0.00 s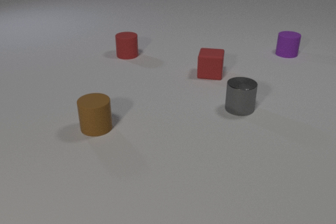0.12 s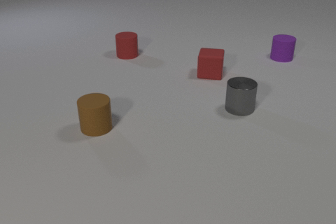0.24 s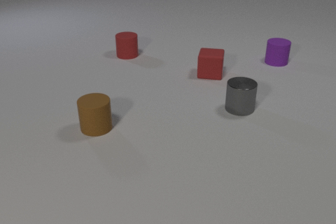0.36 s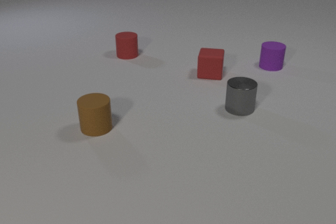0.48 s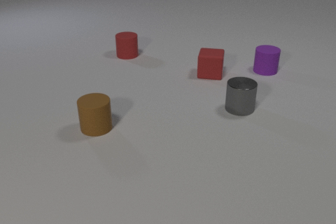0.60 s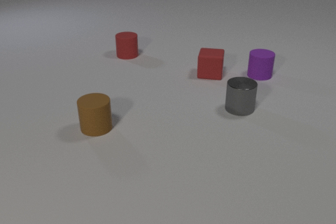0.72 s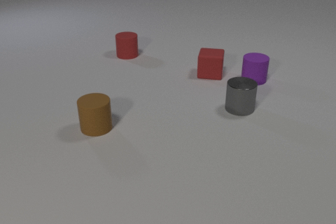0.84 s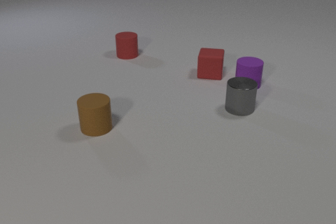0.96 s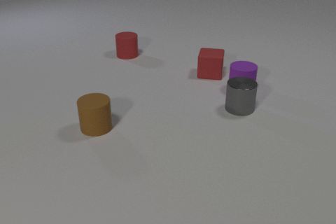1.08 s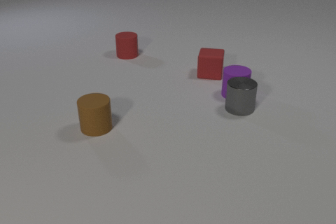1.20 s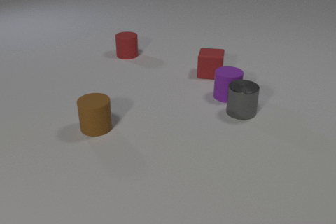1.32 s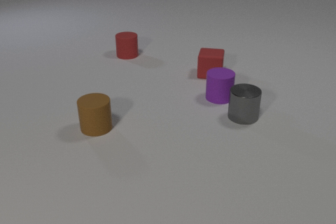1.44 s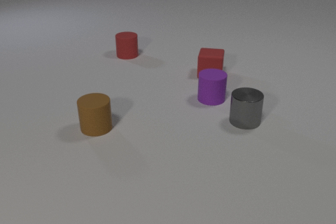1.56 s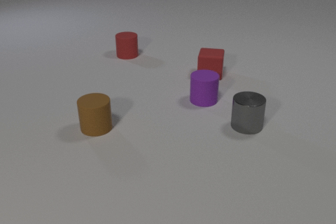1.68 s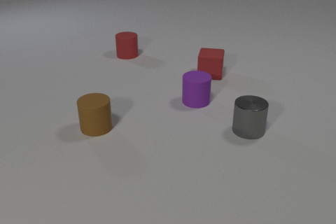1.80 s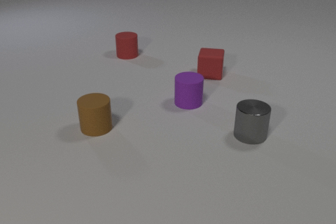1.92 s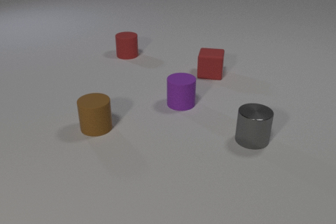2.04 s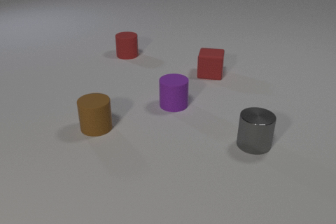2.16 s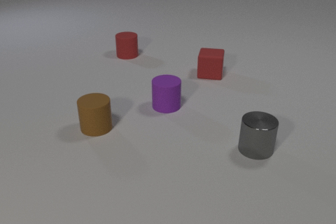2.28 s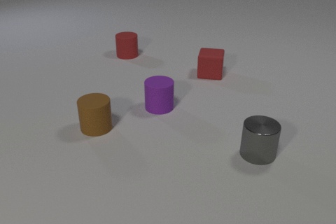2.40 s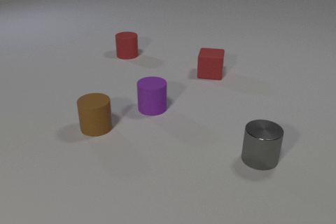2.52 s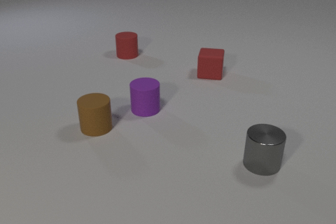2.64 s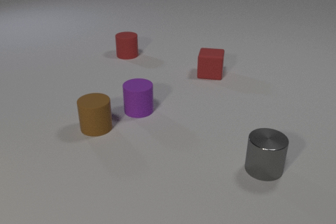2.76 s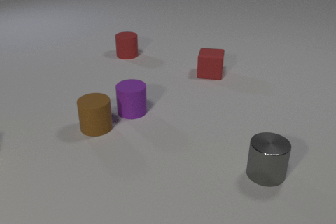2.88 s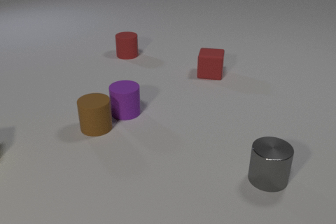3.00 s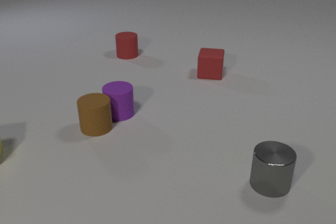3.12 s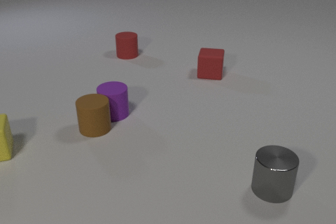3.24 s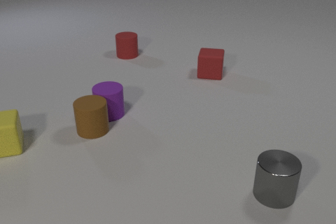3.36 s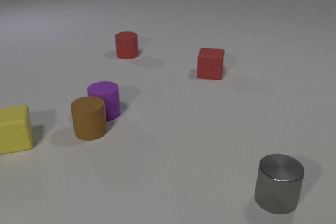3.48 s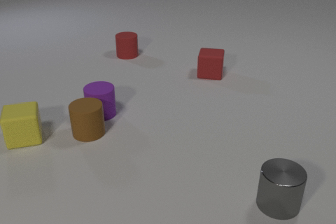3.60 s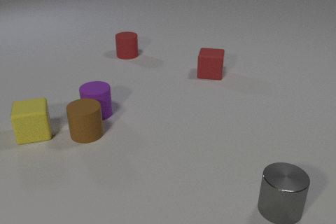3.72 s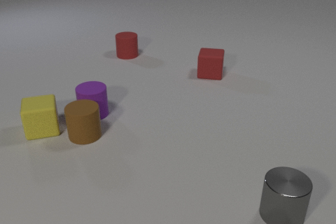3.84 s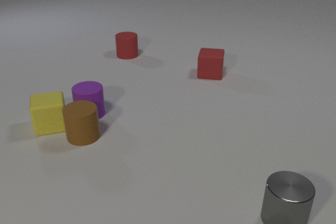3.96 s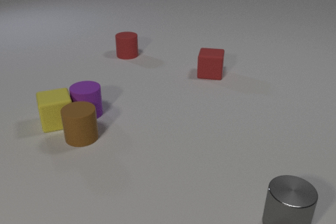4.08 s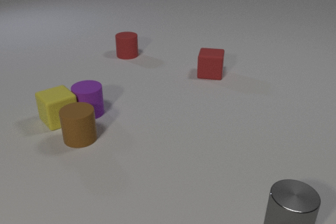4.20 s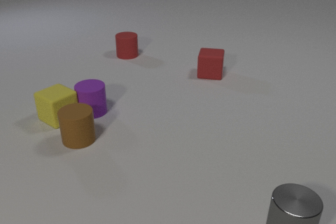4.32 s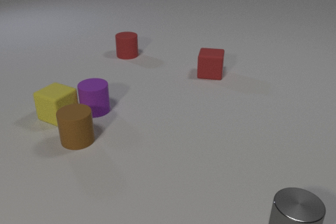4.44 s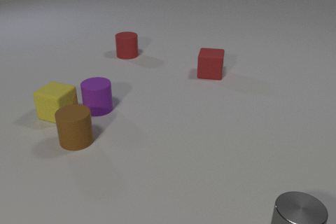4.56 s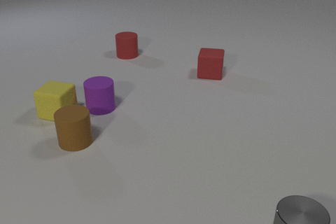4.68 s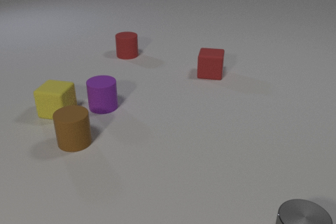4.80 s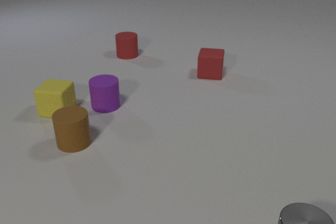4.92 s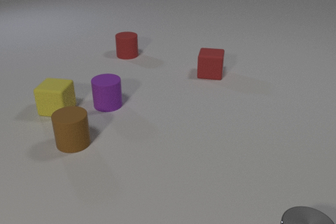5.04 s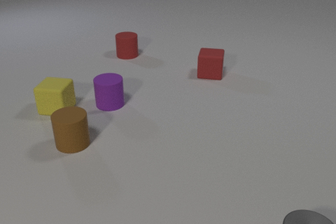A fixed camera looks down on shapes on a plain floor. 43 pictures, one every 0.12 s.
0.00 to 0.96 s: The purple rubber cylinder slides toward the camera and to the left.
0.96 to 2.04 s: The purple rubber cylinder slides to the left and toward the camera. The gray metal cylinder slides toward the camera. The purple rubber cylinder and the gray metal cylinder collide.
2.04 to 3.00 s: The purple rubber cylinder slides to the left. The gray metal cylinder slides toward the camera.
3.00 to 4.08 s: The purple rubber cylinder slides to the left. The gray metal cylinder slides toward the camera. The brown rubber cylinder slides toward the camera and to the left. The yellow rubber cube slides to the right and away from the camera. The purple rubber cylinder and the brown rubber cylinder collide. The purple rubber cylinder and the yellow rubber cube collide.
4.08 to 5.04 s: The purple rubber cylinder slides to the right and away from the camera. The gray metal cylinder slides toward the camera and to the right. The brown rubber cylinder slides to the left and toward the camera. The yellow rubber cube slides away from the camera, spins so that its near face slides to the right, counterclockwise seen from above.
How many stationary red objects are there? 2.
What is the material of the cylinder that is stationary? rubber.
How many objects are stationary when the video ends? 2.
